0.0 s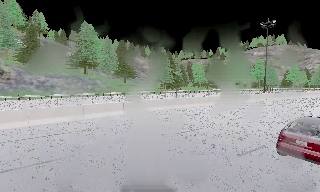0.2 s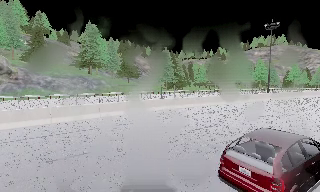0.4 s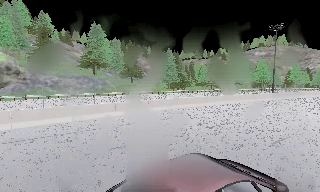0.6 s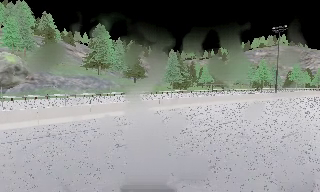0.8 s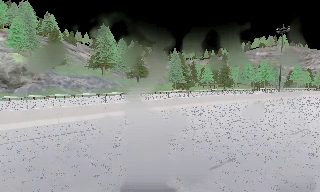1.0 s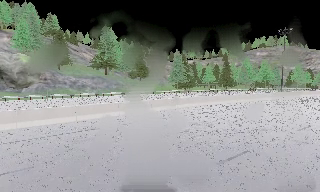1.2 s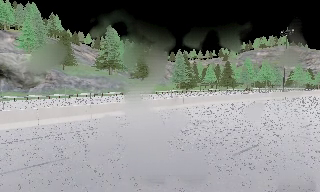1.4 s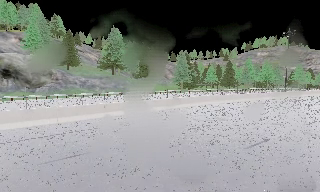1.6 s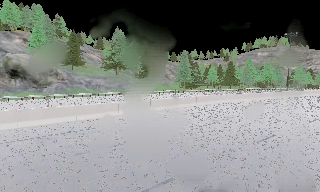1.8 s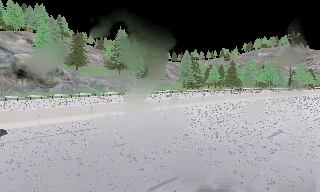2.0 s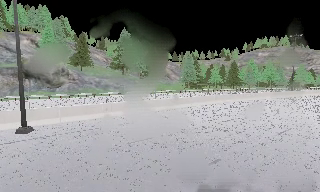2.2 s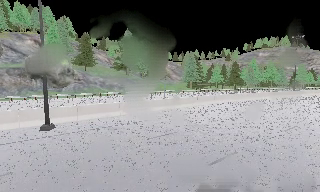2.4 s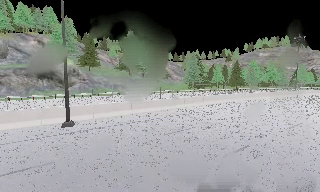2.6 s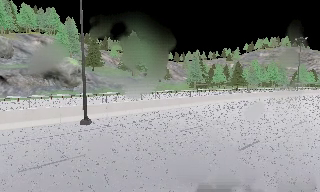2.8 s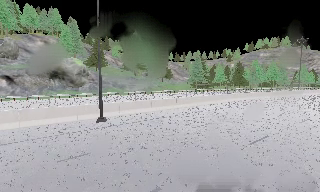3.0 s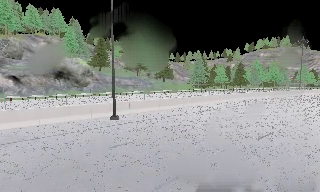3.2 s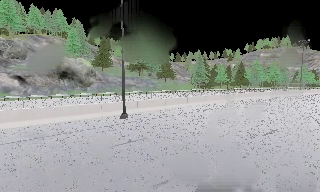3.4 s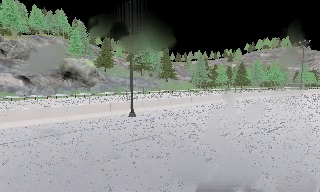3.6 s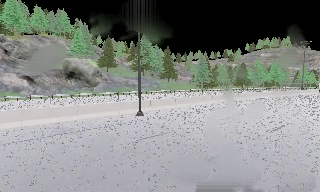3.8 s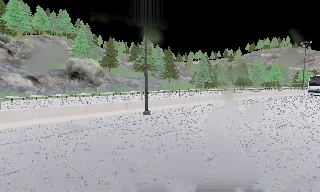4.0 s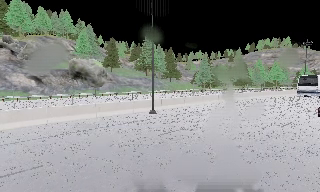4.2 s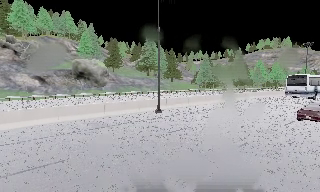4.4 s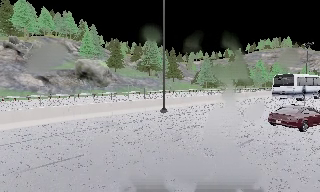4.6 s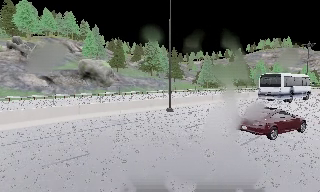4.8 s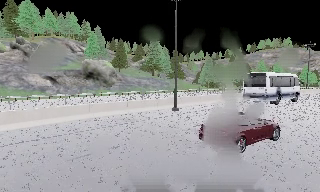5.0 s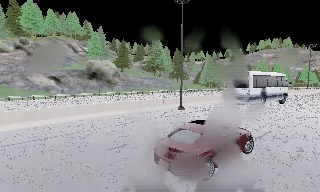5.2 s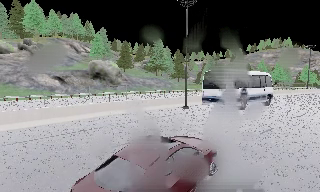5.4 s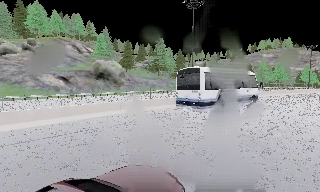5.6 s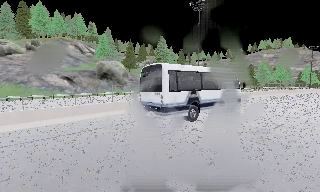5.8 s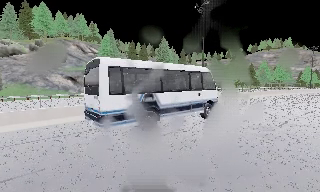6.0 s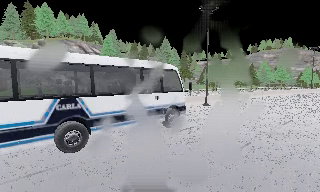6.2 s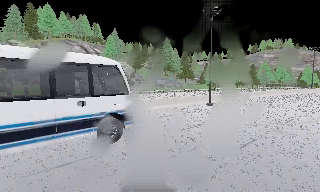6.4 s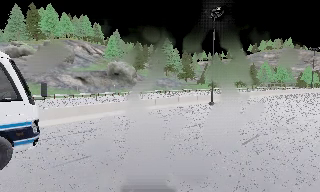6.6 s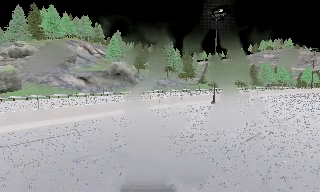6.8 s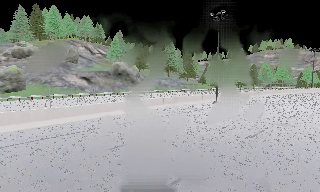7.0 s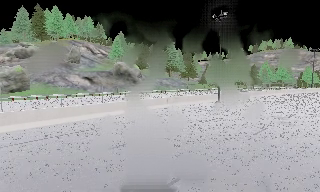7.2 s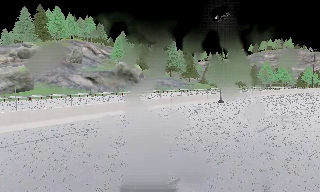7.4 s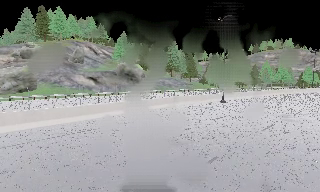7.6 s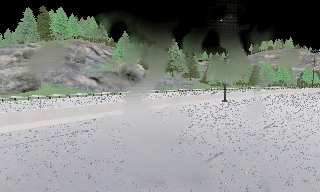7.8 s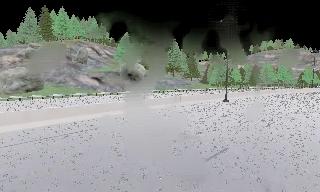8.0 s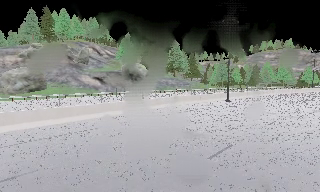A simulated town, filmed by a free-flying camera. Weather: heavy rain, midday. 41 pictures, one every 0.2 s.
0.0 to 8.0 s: The camera travels to its left and backward, about 35 m, so close, fixed things drift to the right. It loses speed.
The film runs backward here.
